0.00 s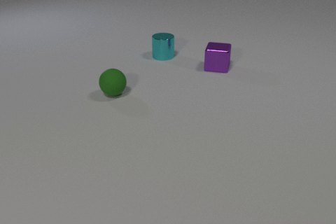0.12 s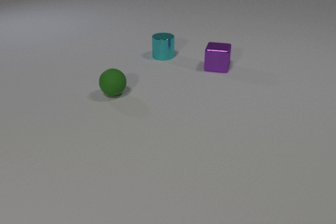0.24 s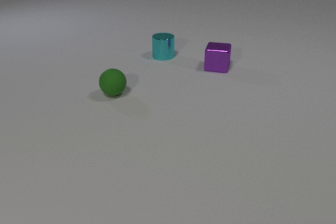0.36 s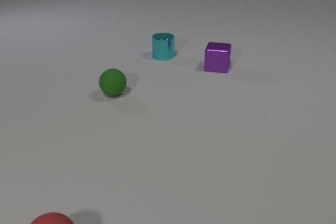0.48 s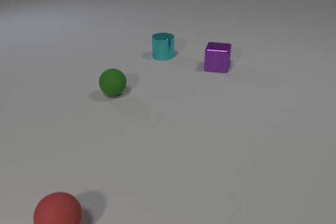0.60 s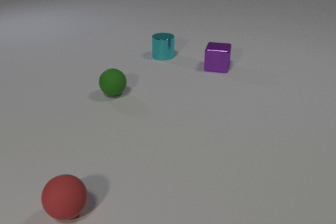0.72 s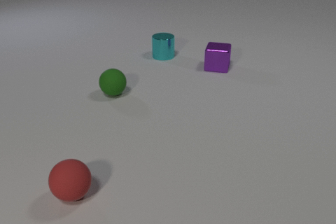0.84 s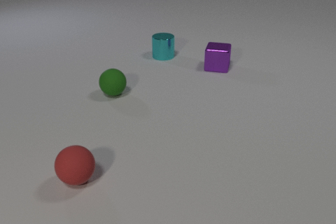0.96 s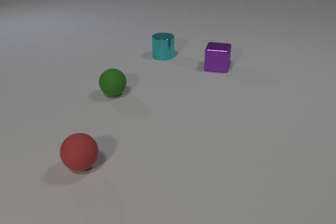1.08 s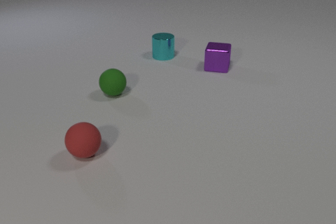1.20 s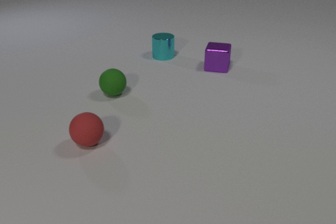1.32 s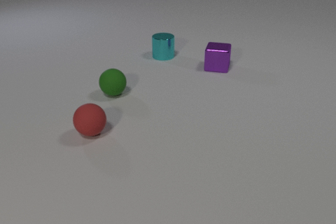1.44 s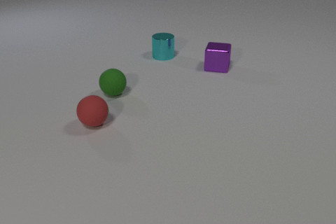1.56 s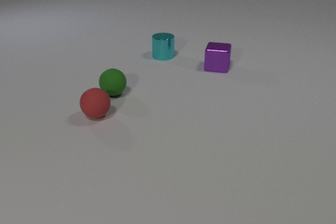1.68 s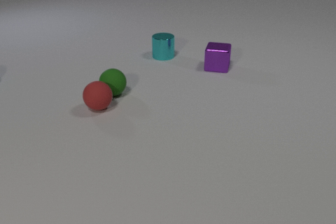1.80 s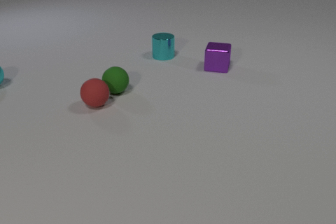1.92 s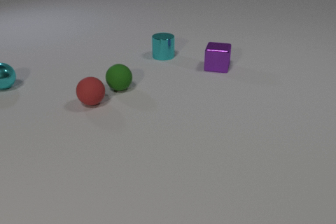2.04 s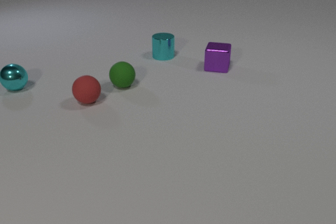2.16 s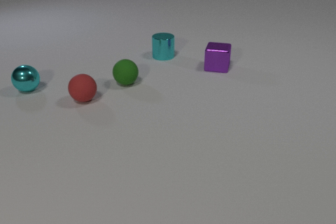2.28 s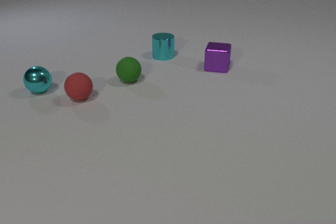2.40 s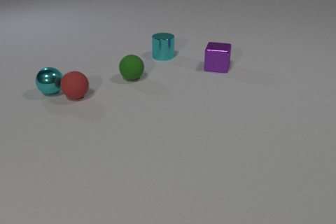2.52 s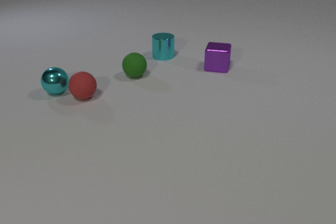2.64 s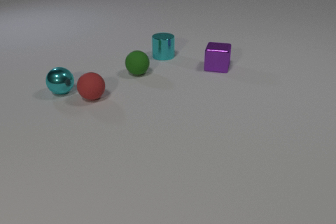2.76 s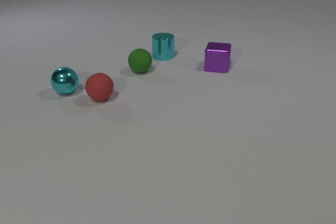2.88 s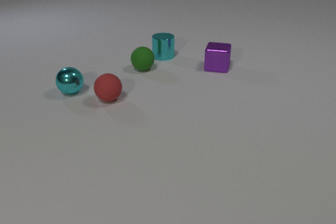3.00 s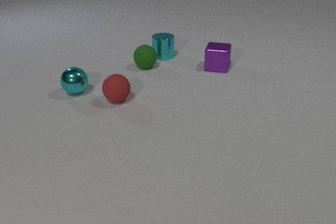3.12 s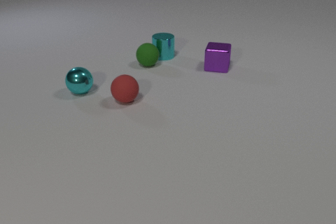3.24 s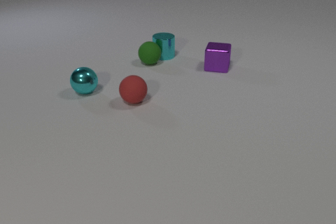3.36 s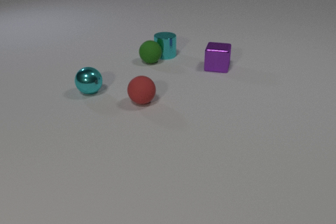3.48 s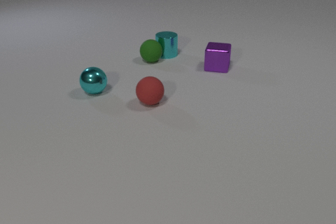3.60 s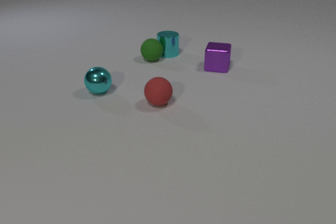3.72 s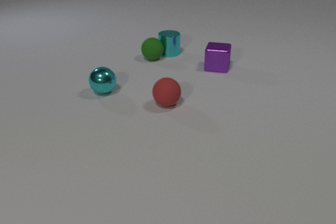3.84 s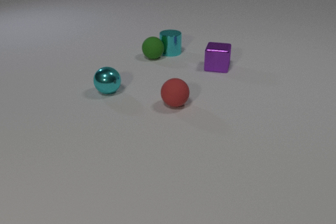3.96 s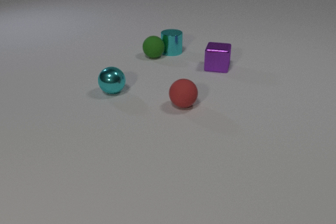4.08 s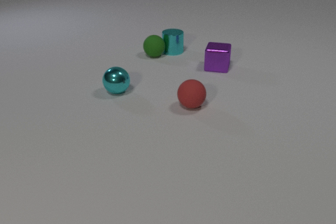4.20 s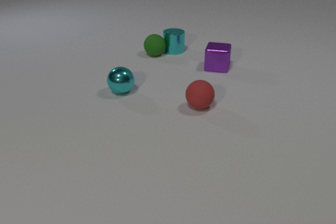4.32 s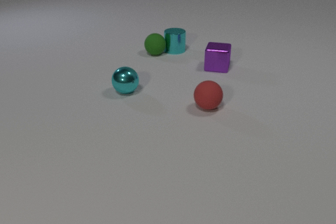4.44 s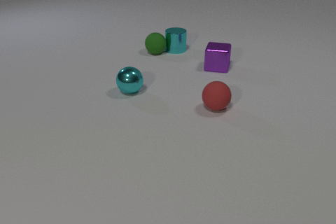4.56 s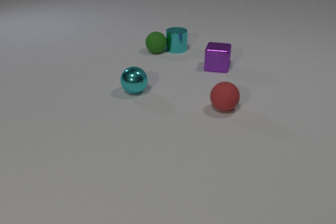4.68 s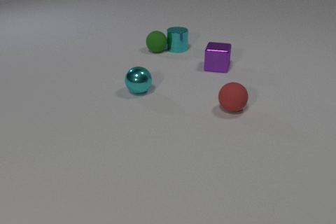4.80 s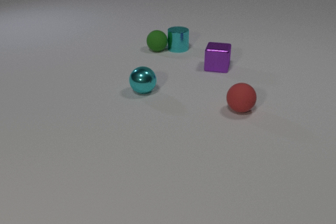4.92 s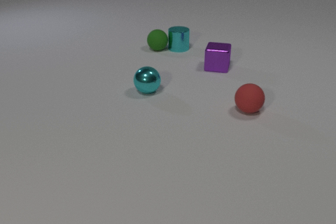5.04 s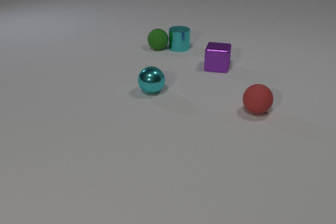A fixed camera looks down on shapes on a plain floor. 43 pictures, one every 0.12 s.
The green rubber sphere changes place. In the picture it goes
away from the camera.
The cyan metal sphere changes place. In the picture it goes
to the right.
0.00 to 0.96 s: The red rubber sphere comes in at the bottom edge, rolls away from the camera.
0.96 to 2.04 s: The red rubber sphere rolls away from the camera. The green rubber sphere rolls away from the camera and to the right. The cyan metal sphere comes in at the left edge, rolls to the right and toward the camera. The red rubber sphere and the green rubber sphere collide.
2.04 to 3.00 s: The red rubber sphere rolls to the right. The green rubber sphere rolls away from the camera and to the right. The cyan metal sphere rolls to the right and toward the camera. The red rubber sphere and the cyan metal sphere collide.
3.00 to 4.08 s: The red rubber sphere rolls to the right. The green rubber sphere rolls away from the camera. The cyan metal sphere rolls to the right. The cyan metal cylinder slides away from the camera and to the right. The green rubber sphere and the cyan metal cylinder collide.
4.08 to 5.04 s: The red rubber sphere rolls to the right. The green rubber sphere rolls away from the camera. The cyan metal sphere rolls to the right. The cyan metal cylinder slides away from the camera and to the right.
What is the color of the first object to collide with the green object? red.
What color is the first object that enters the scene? red.
How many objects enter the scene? 2.
